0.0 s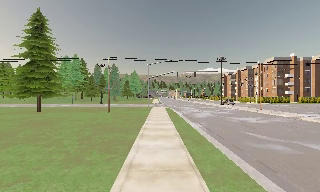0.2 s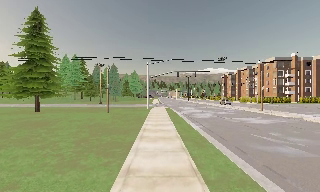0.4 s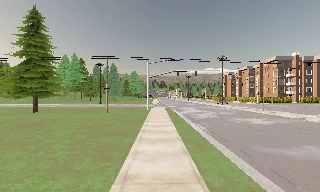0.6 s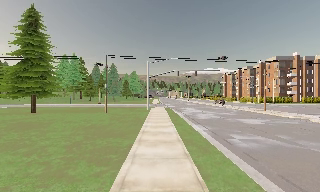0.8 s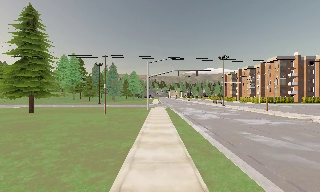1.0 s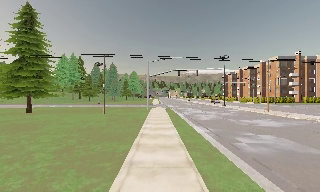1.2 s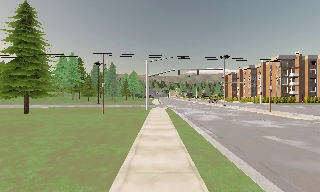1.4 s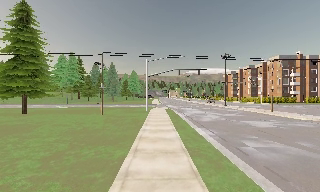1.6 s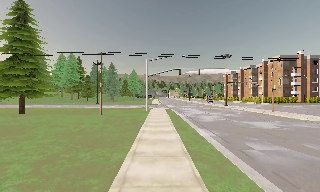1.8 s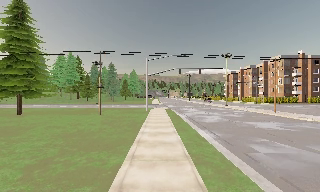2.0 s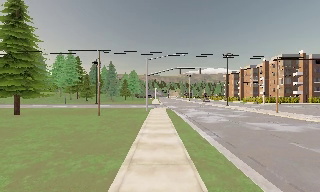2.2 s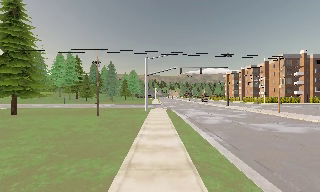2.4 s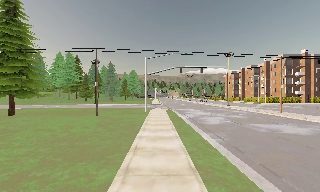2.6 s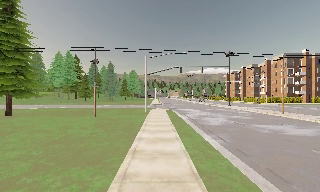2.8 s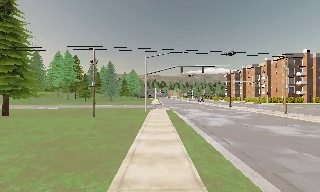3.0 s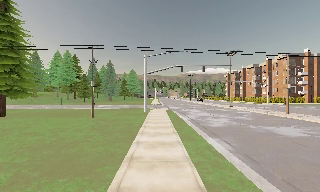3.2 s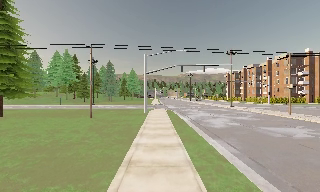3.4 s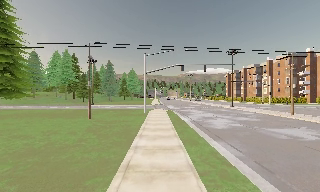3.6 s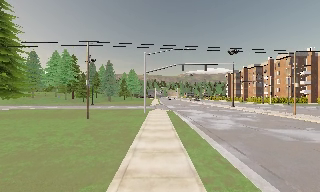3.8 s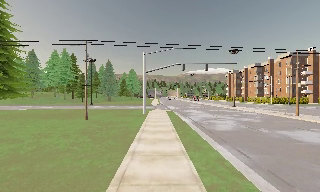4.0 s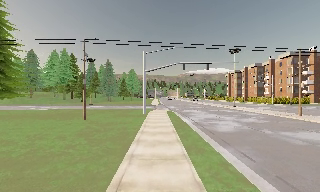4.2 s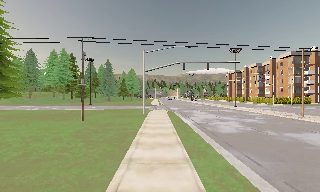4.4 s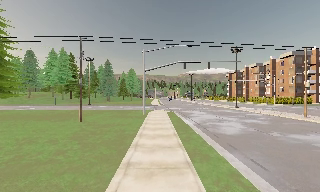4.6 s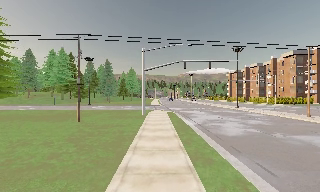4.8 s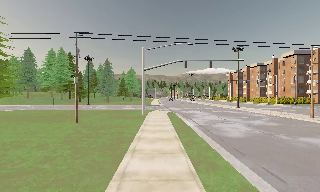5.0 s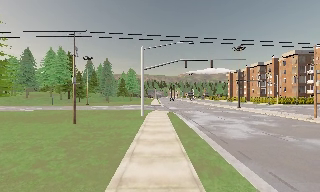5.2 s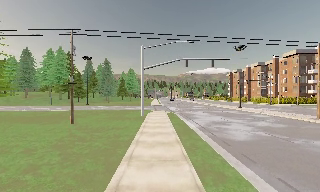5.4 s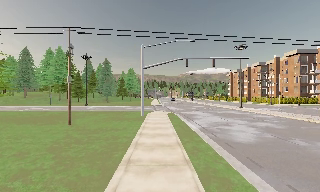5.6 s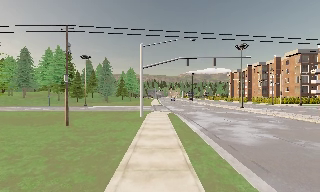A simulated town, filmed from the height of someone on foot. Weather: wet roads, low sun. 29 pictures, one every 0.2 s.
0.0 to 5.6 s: The camera travels forward, about 10 m, so what stands in front looms larger.
The film runs forward here.
